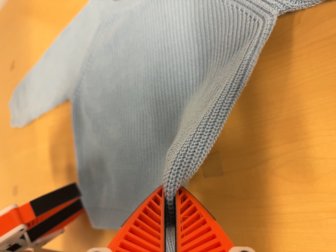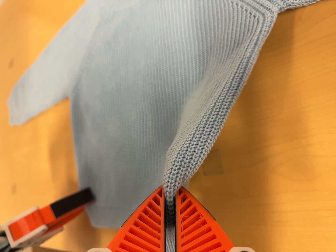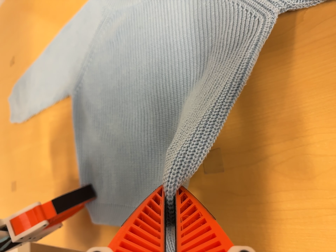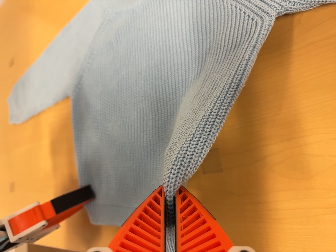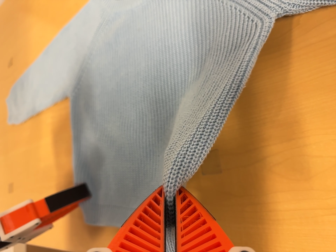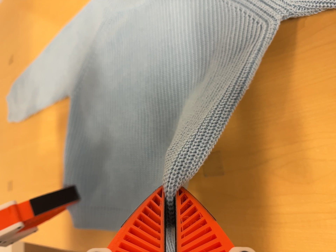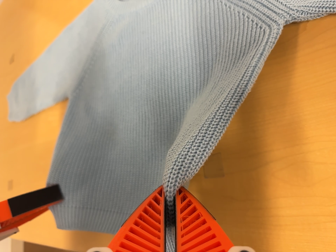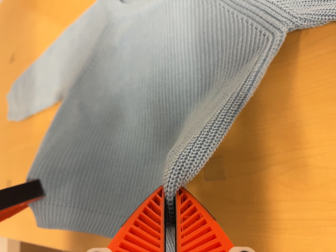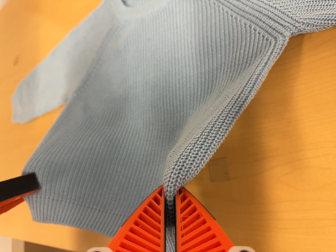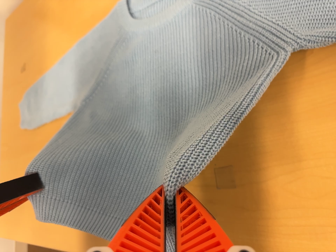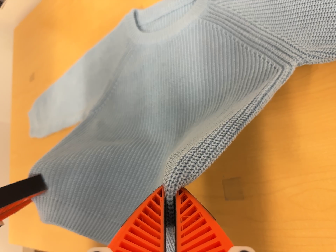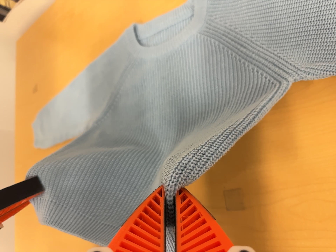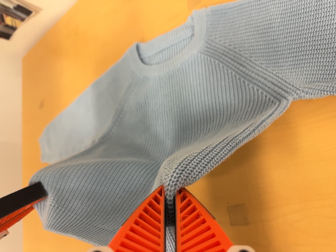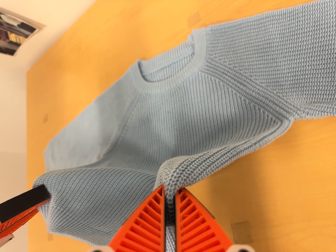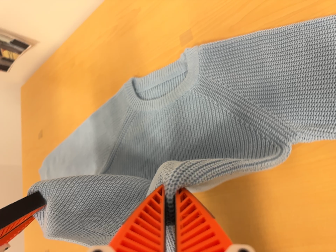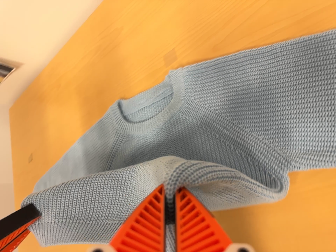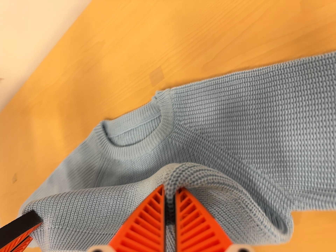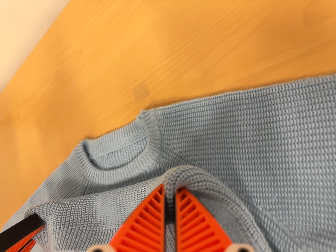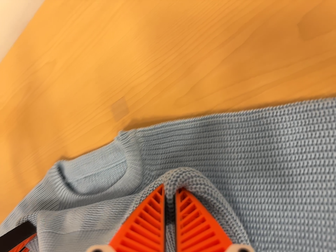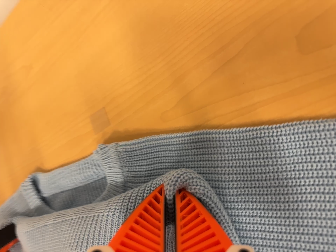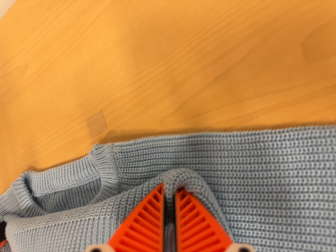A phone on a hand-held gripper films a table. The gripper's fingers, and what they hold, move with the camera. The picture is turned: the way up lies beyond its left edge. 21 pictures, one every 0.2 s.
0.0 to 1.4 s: The camera shifts only a little, or ends up much as it began.
1.4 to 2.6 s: The camera travels toward the top of its view and backward, about 10 cm, so close, fixed things drift downward.
2.6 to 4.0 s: The scene slides to the left, as the camera pans about 10 degrees to its right. It travels toward the top of its view and forward, about 24 cm, so close, fixed things drift downward. It rolls about its line of sight by about 10 degrees, and the scene rotates counterclockwise.
The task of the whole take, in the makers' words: fold up.
The film runs forward here.
